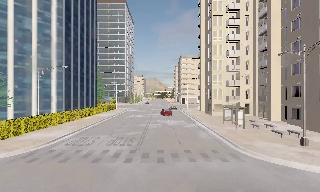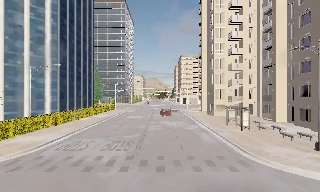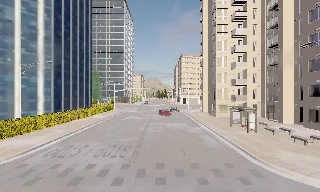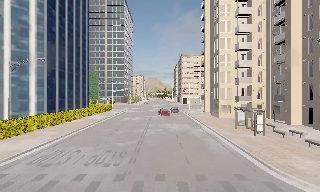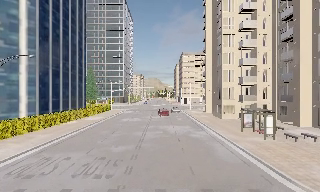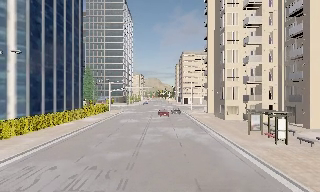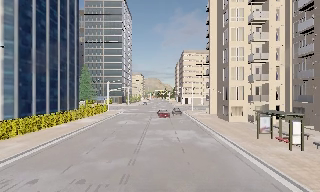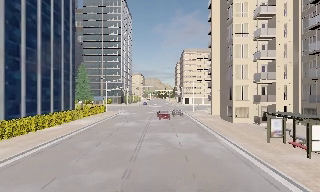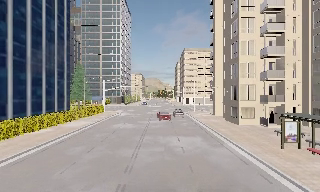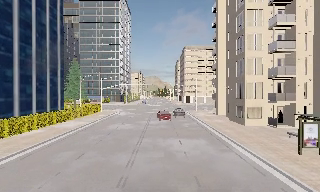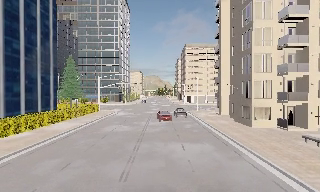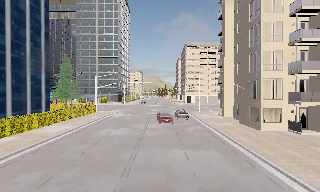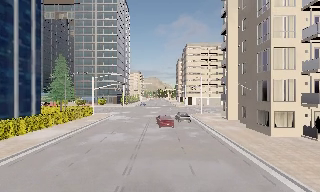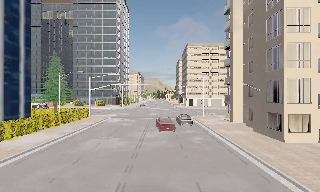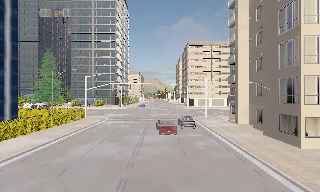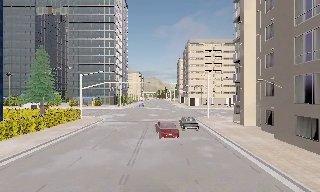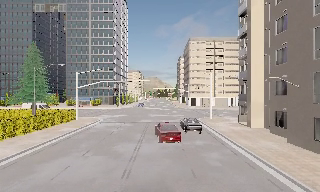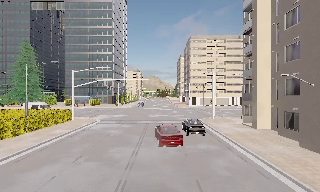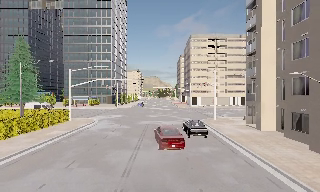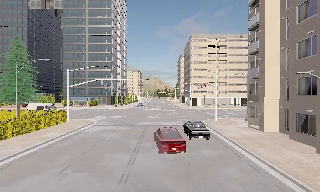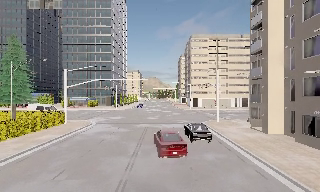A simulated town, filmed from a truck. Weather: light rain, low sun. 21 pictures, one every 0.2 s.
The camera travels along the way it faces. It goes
forward.
0.0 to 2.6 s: The camera travels forward, about 19 m, so what stands in front looms larger.
2.6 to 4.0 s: The camera travels forward, about 8 m, so what stands in front looms larger. It loses speed.
The film runs forward here.
